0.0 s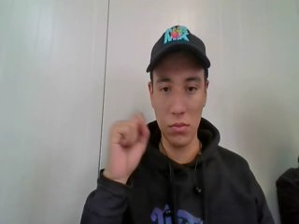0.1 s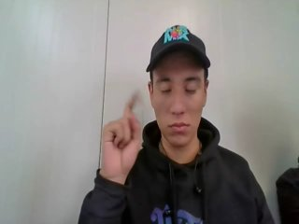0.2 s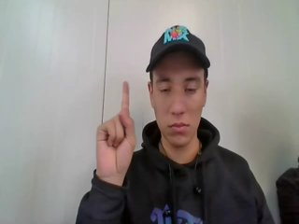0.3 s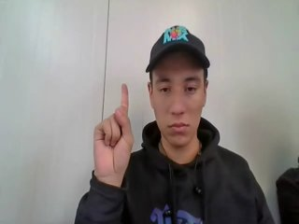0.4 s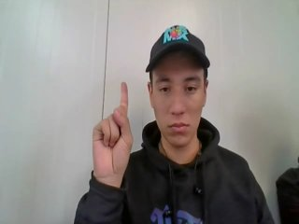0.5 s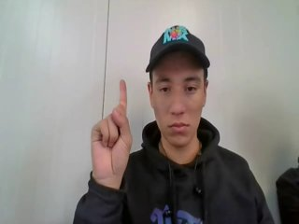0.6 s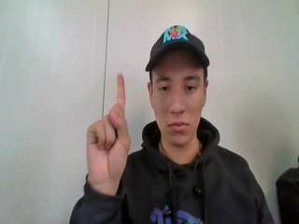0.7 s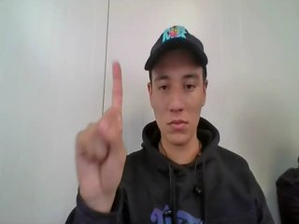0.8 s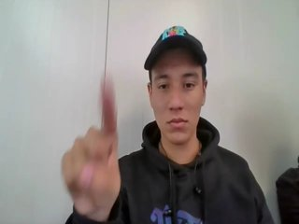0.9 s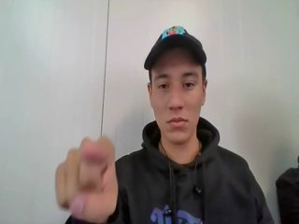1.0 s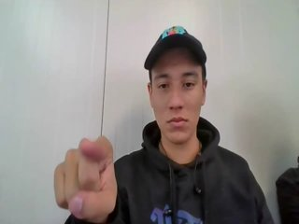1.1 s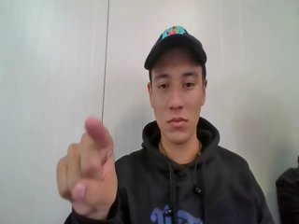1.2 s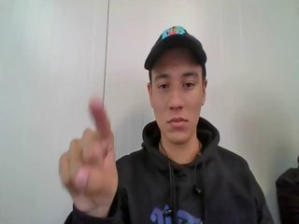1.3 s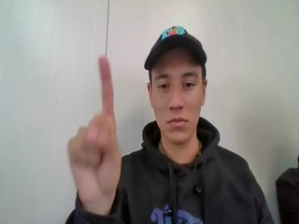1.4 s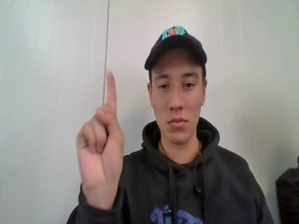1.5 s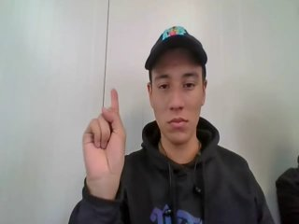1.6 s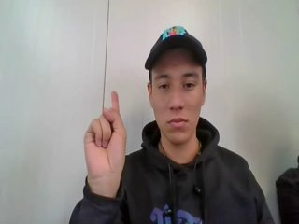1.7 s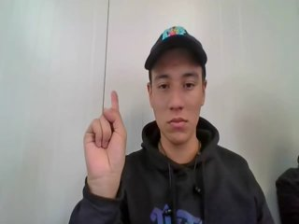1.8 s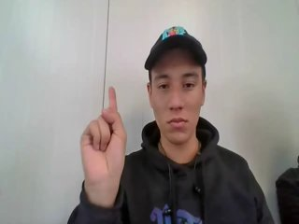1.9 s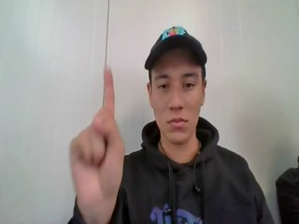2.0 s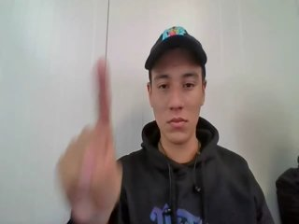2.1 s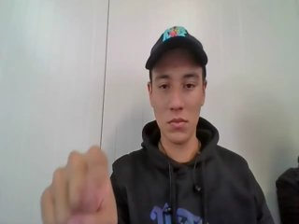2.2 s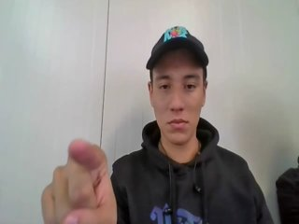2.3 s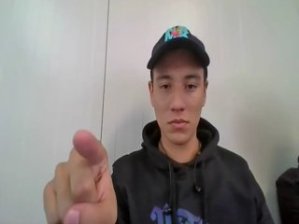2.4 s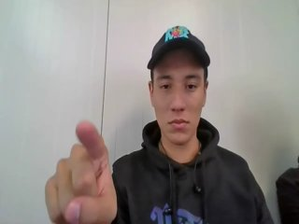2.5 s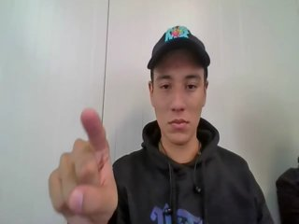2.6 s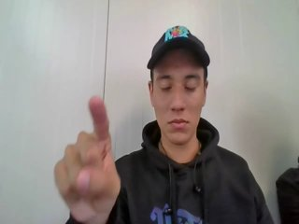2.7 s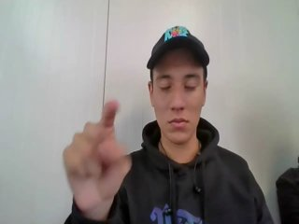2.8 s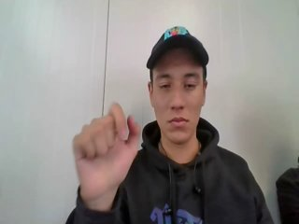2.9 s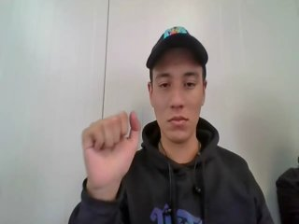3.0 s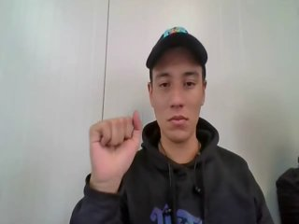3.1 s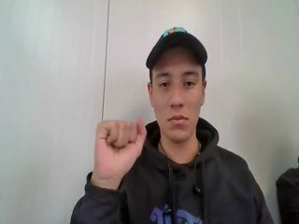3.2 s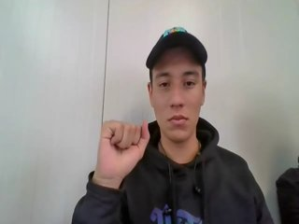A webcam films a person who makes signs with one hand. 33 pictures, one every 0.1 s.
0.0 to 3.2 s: Double click with one finger.
